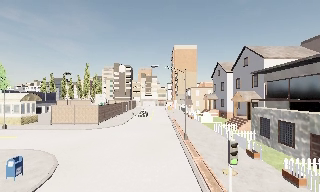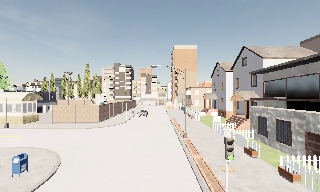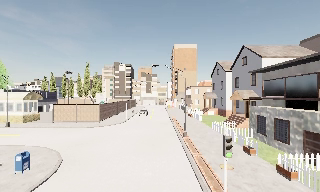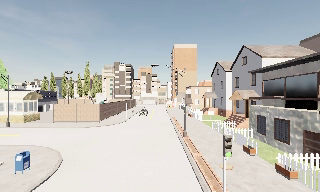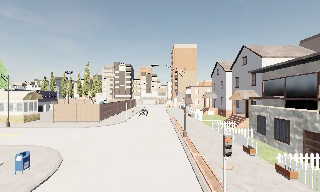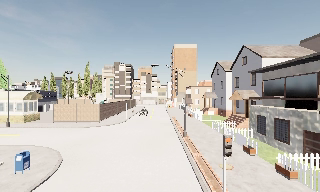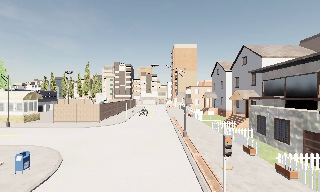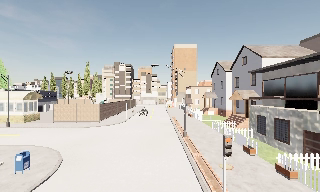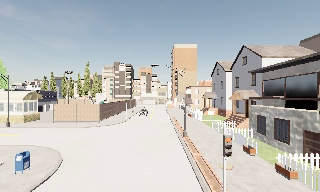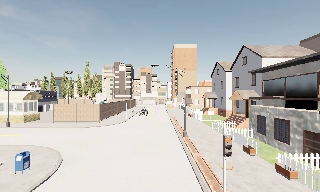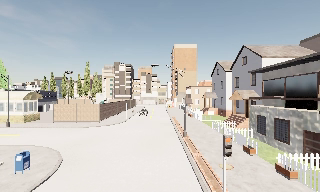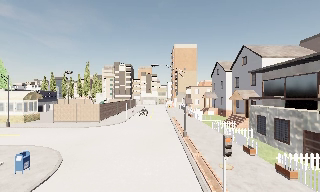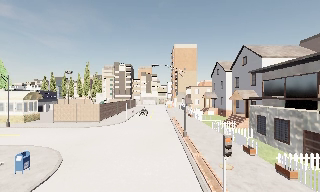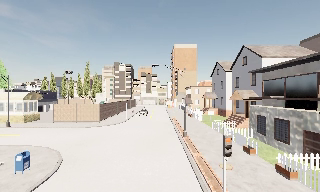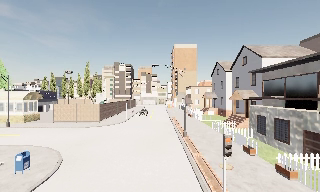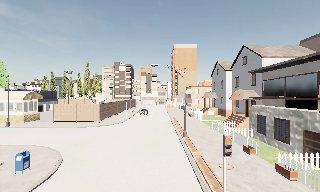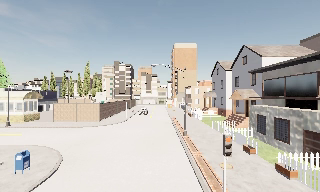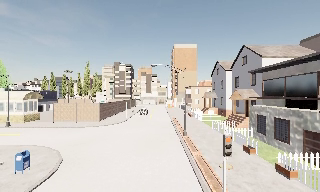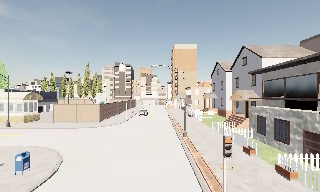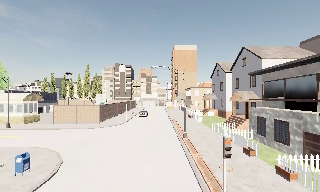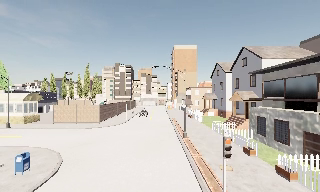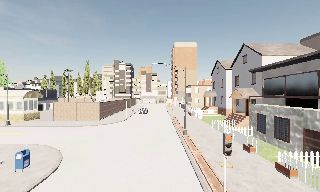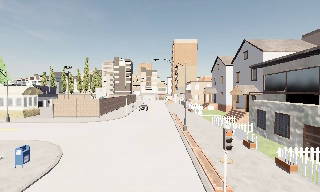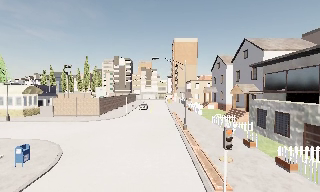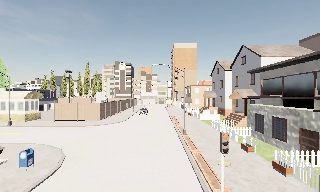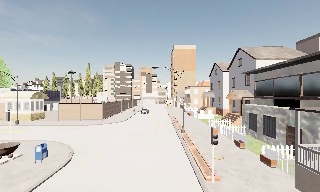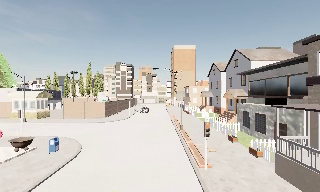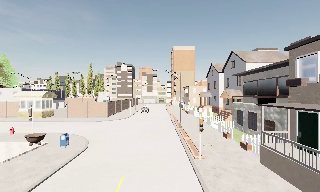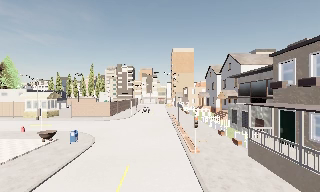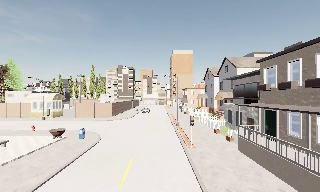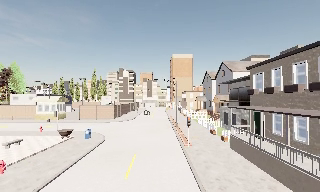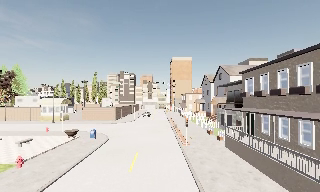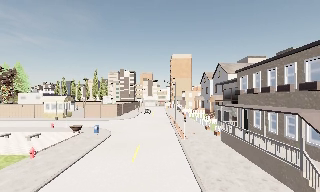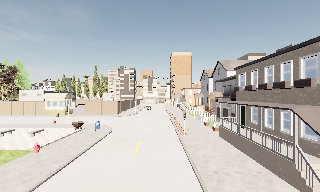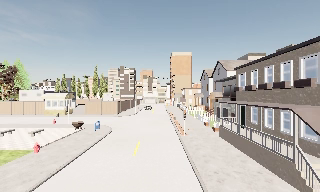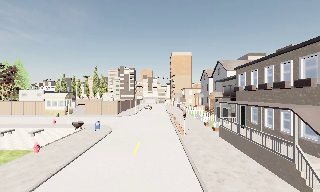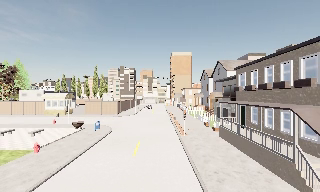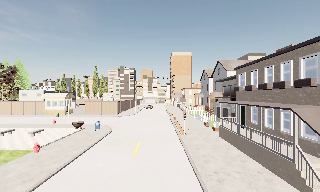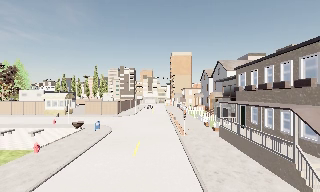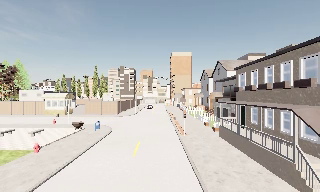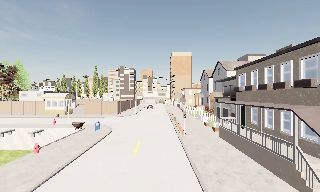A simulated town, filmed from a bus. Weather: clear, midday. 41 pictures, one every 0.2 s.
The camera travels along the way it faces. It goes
backward.
0.0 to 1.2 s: The camera shifts only a little, or ends up much as it began.
1.2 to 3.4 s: The camera keeps its place and its aim.
3.4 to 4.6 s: The camera shifts only a little, or ends up much as it began.
4.6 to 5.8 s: The camera travels backward, about 7 m, so what stands in front gets smaller. It gains speed.
5.8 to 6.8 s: The camera travels backward, about 4 m, so what stands in front gets smaller. It loses speed.
6.8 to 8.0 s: The camera keeps its place and its aim.
The film runs backward here.
